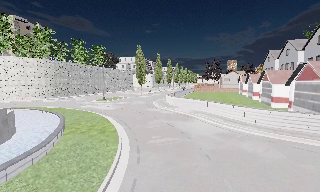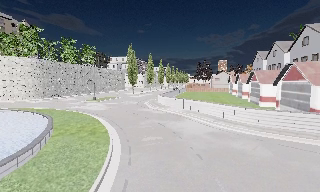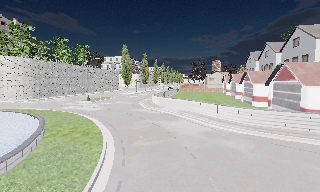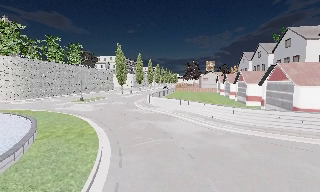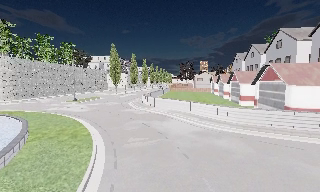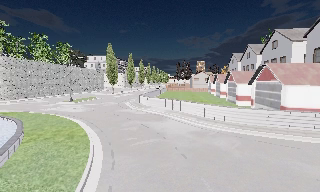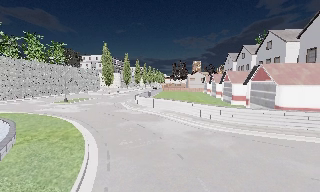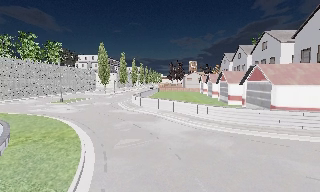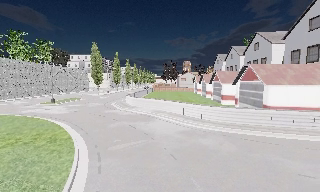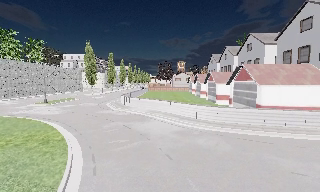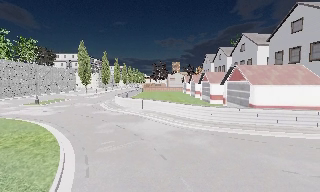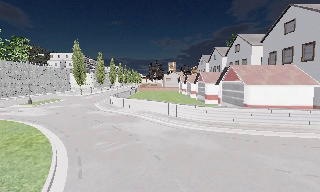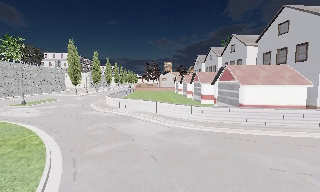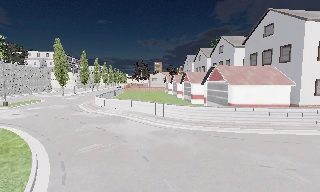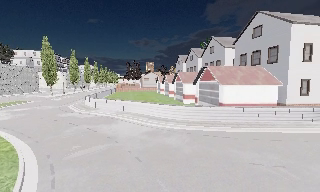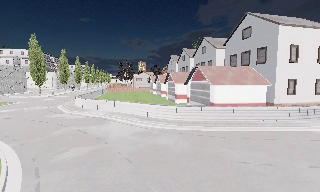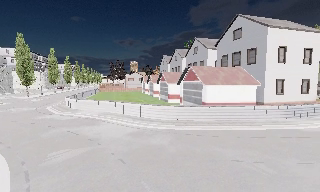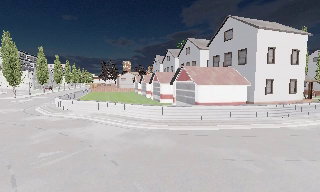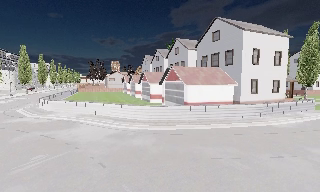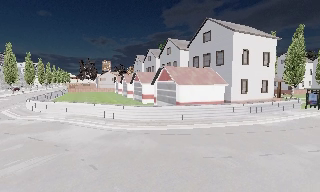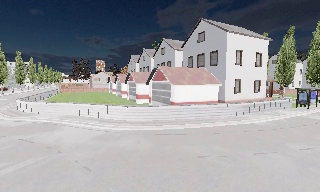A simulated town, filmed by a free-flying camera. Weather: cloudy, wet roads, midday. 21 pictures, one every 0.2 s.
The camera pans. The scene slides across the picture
to the left.
The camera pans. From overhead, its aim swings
clockwise.
0.0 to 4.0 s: The camera pans to its right, which is clockwise from overhead, by about 45 degrees. It travels forward, about 1 m.
The film runs forward here.
